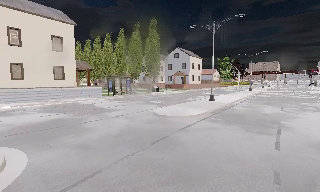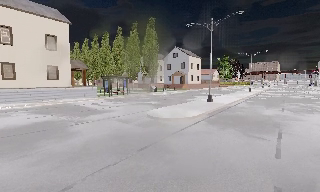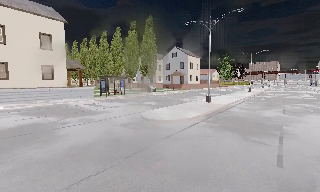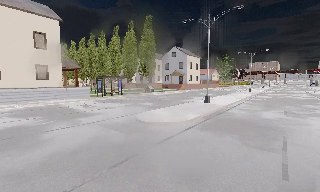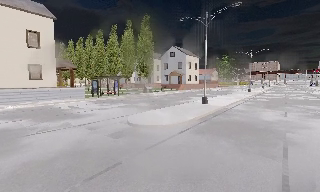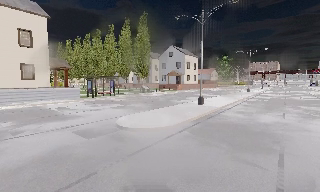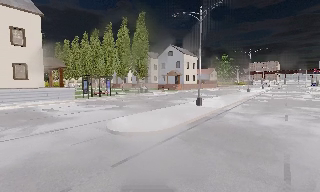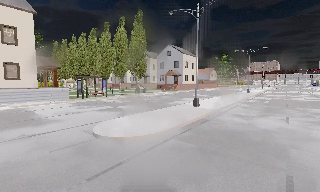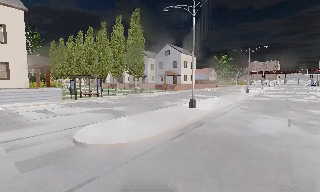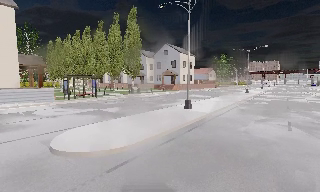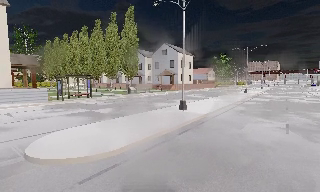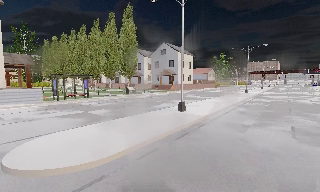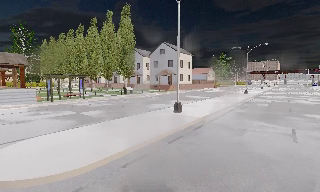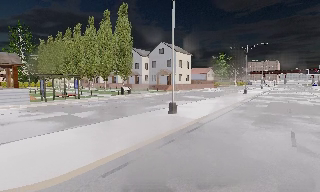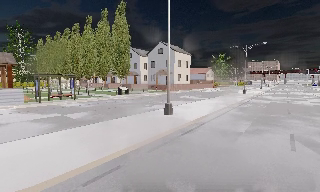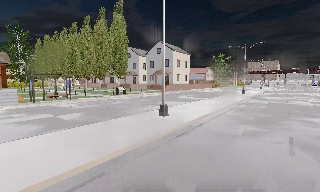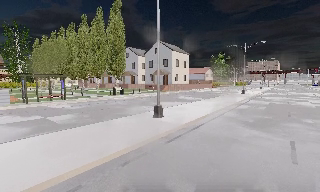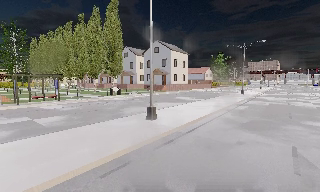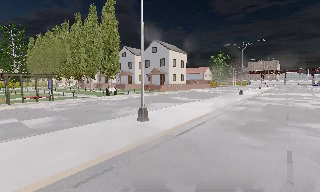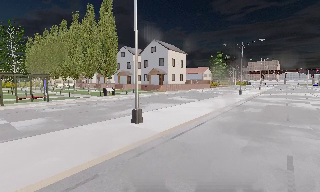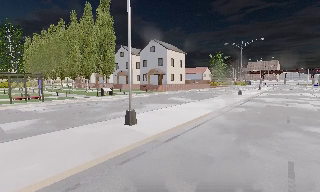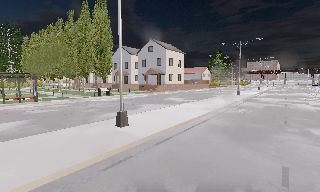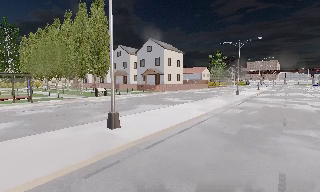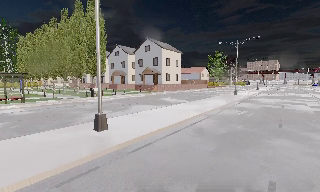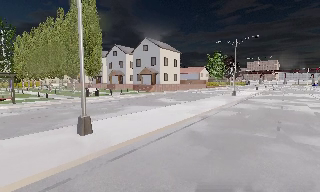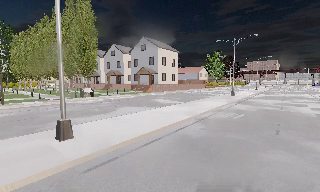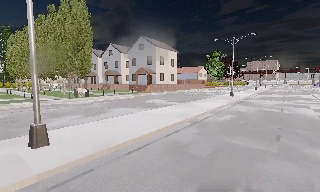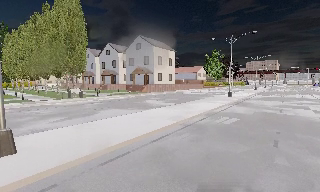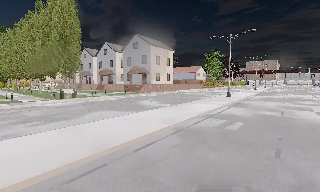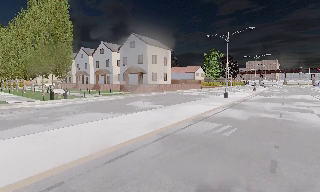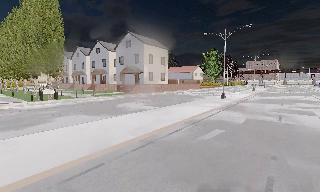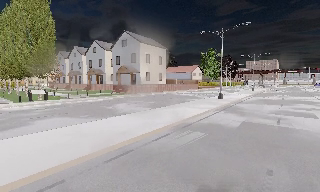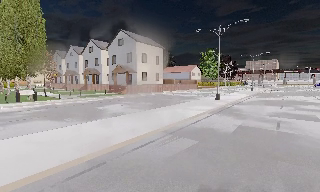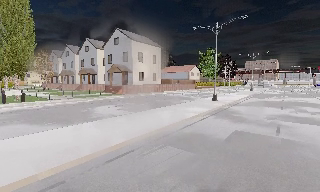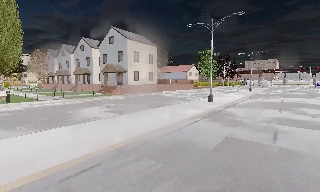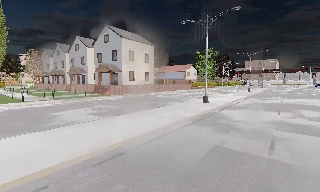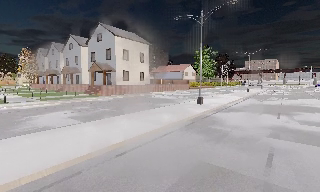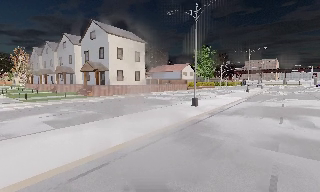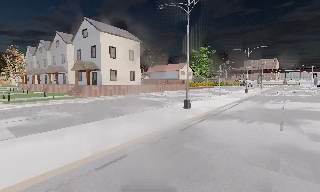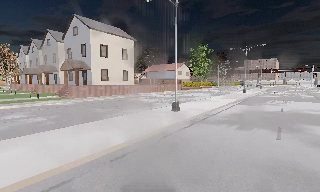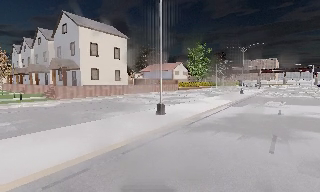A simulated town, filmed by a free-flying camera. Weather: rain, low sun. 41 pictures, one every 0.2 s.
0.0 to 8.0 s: The camera travels forward and to its right, about 30 m, so what stands in front looms larger. It gains speed.
The film runs forward here.
